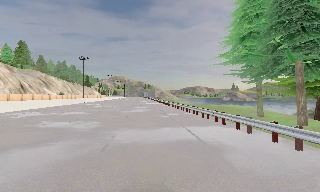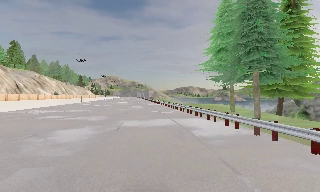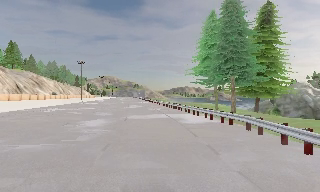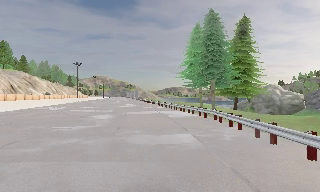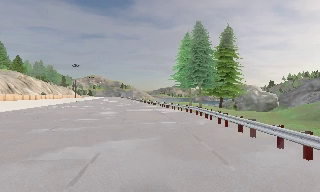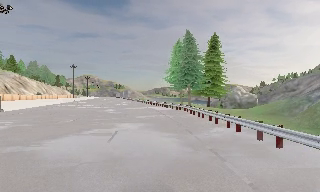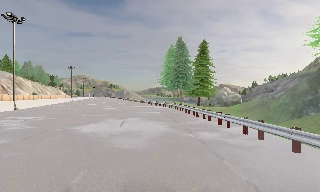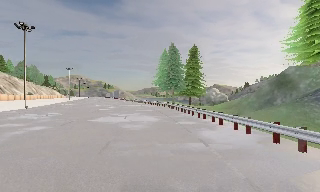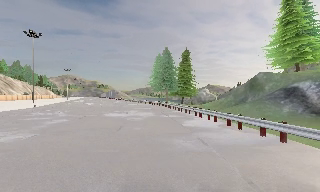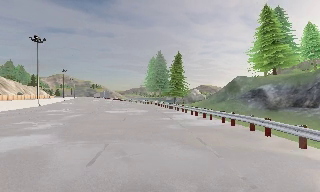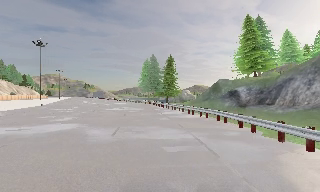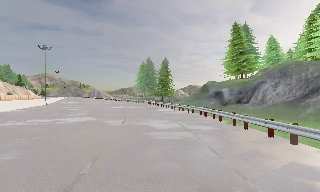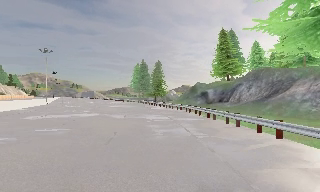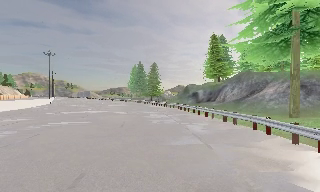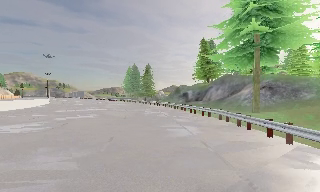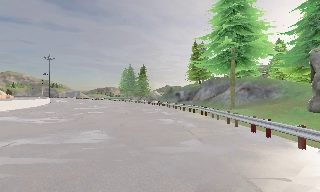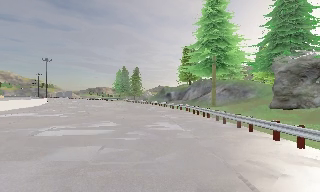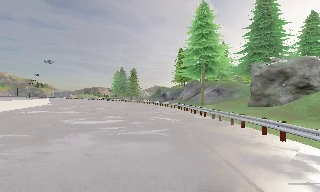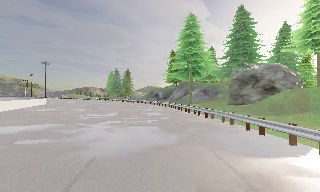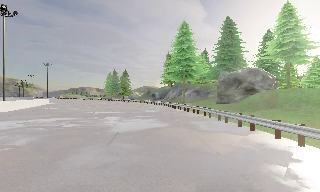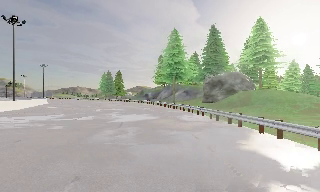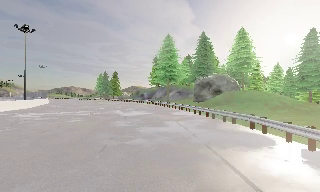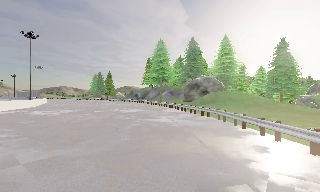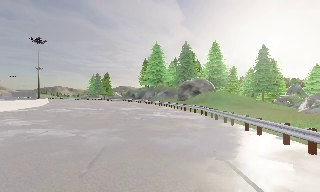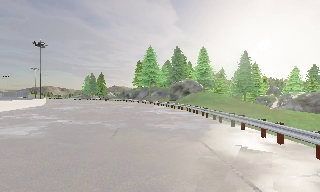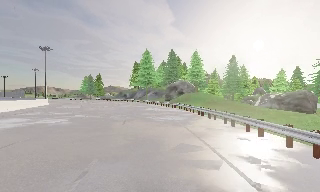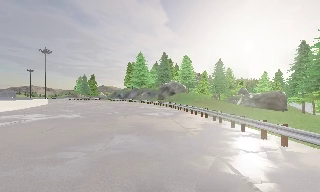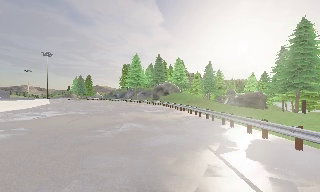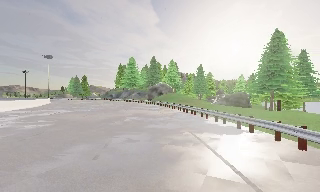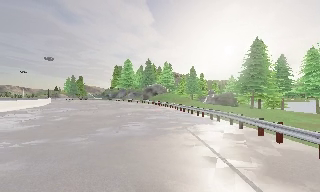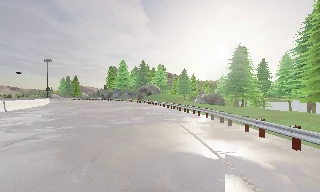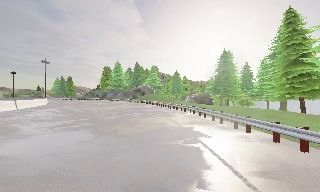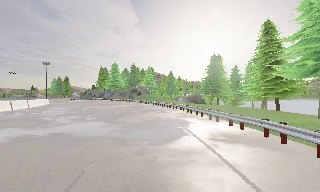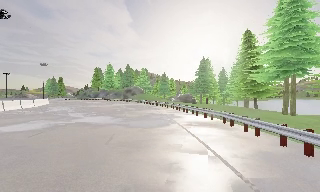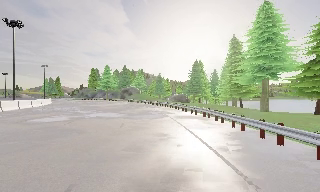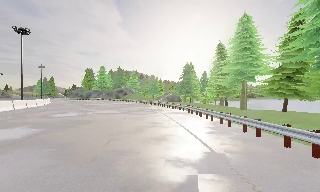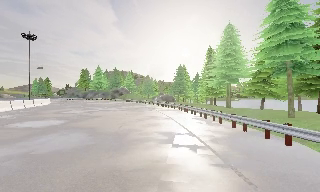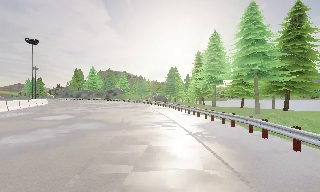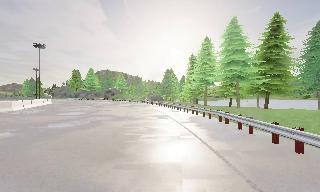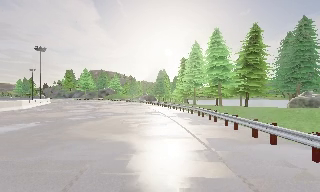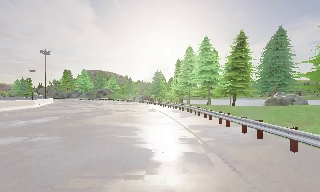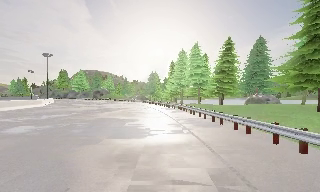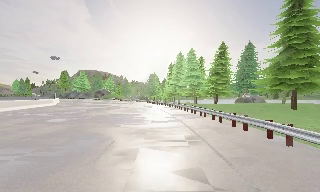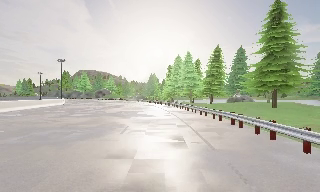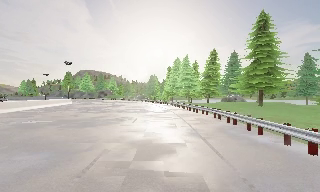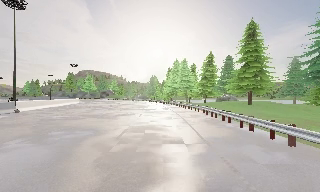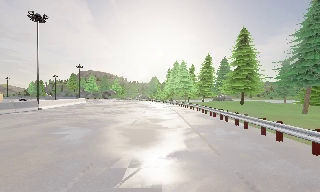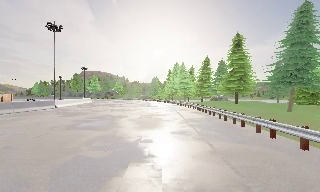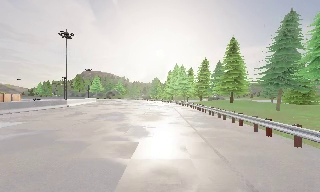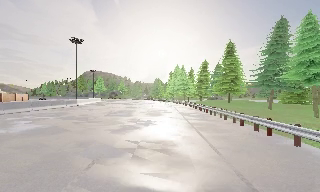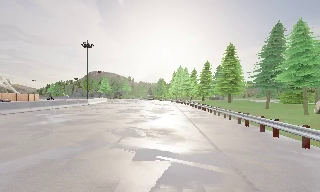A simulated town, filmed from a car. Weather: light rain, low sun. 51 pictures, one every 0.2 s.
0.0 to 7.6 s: The camera pans to its right, which is clockwise from overhead, by about 75 degrees. It travels backward, about 120 m.
7.6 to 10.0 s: The camera travels backward, about 35 m, so what stands in front gets smaller.
The film runs backward here.
